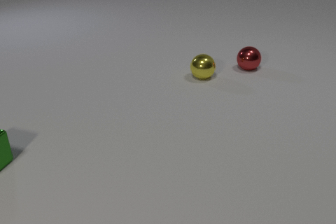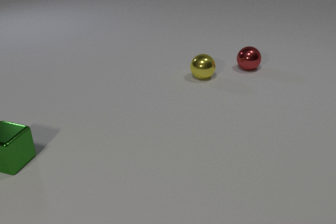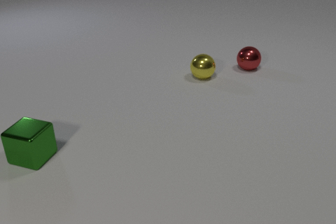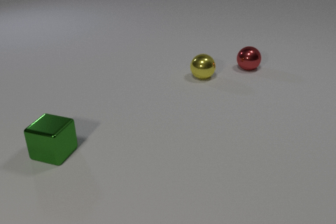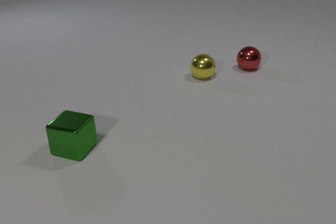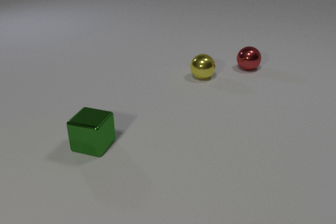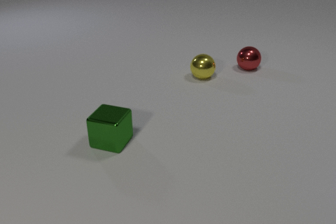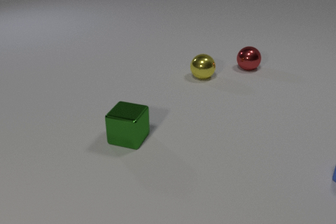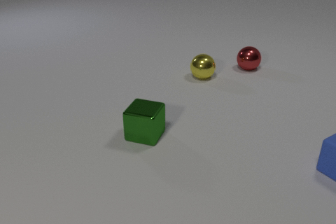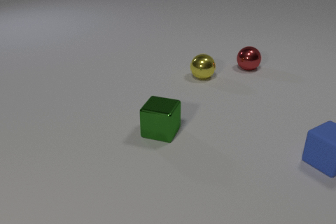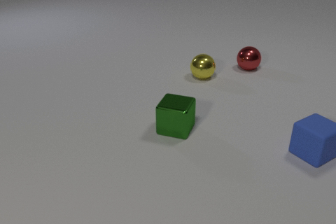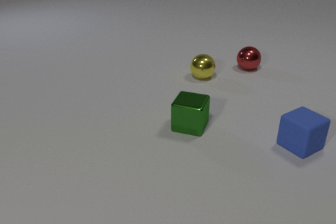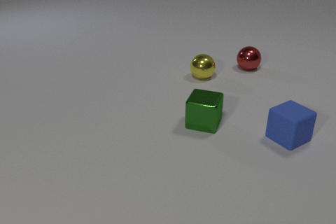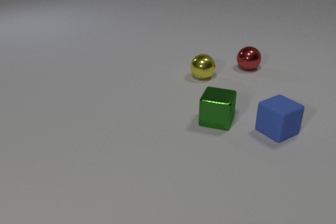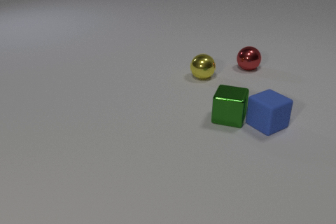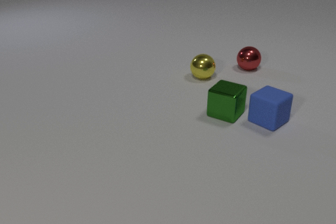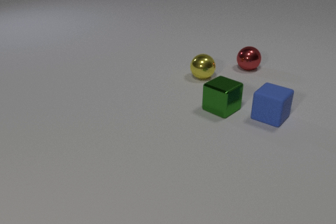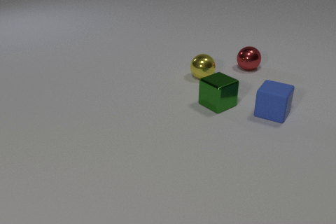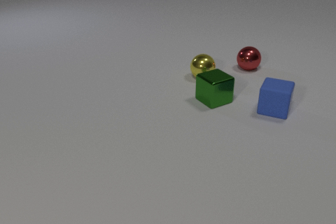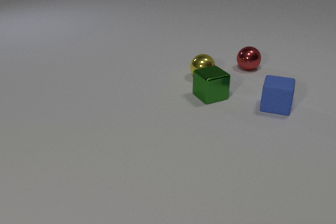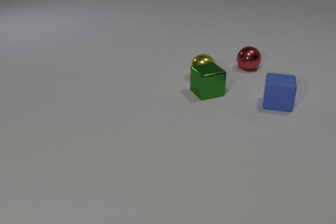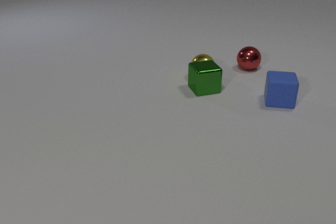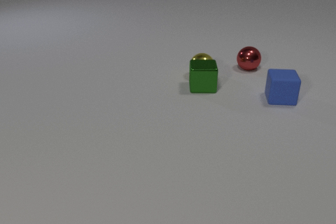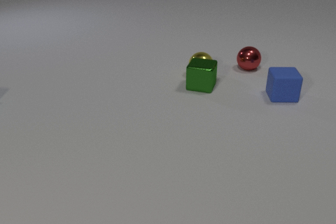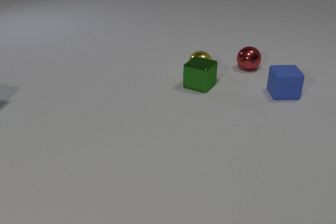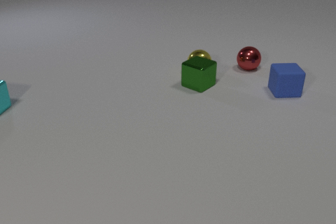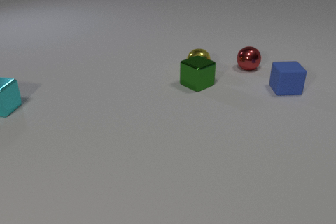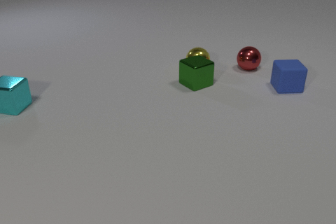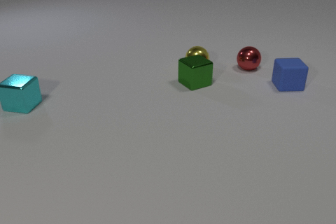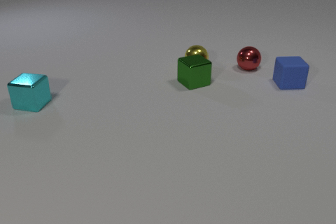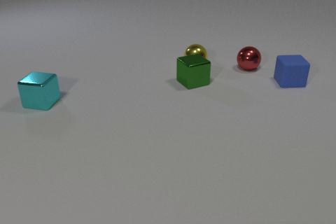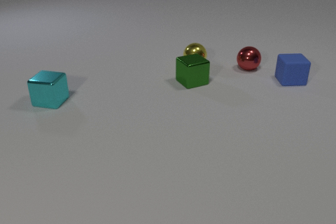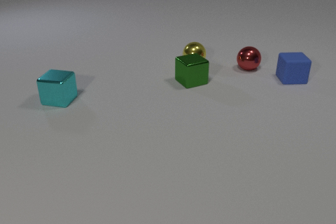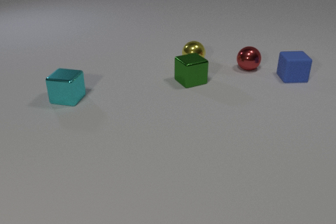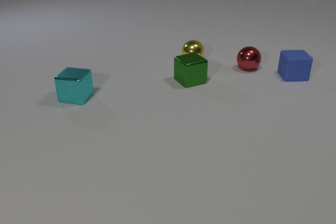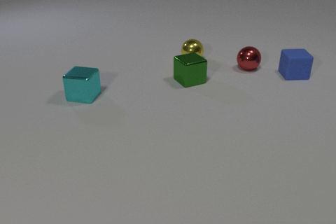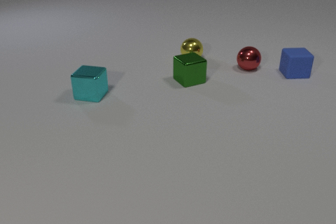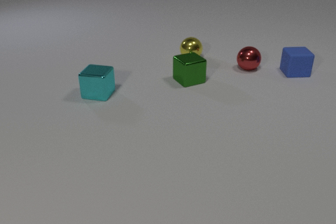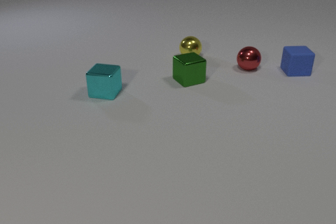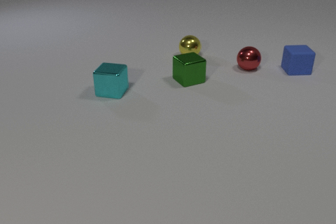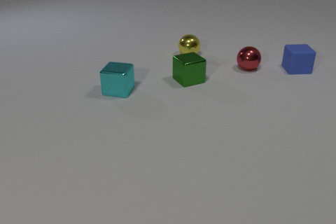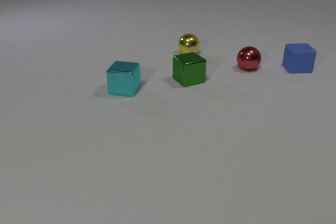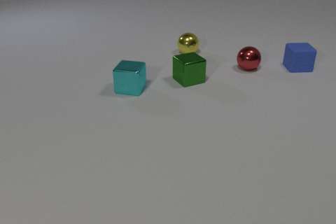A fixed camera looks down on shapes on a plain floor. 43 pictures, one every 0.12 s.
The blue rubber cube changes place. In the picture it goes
away from the camera.
The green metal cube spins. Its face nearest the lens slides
to the left.
0.00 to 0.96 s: The blue rubber cube comes in at the right edge, slides to the left and away from the camera. The green metal cube slides to the right.
0.96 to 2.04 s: The blue rubber cube slides away from the camera and to the left, spins so that its near face slides to the right, counterclockwise seen from above. The green metal cube slides to the right and away from the camera, spins so that its near face slides to the left, clockwise seen from above. The blue rubber cube and the green metal cube collide.
2.04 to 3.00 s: The blue rubber cube slides away from the camera, spins counterclockwise seen from above by about 30 degrees, its near face sliding to the right. The green metal cube slides away from the camera and to the left, spins clockwise seen from above by about 75 degrees, its near face sliding to the left. The yellow metal sphere rolls away from the camera. The cyan metal cube comes in at the left edge, slides to the right. The green metal cube and the yellow metal sphere collide.
3.00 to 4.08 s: The blue rubber cube slides away from the camera. The green metal cube slides away from the camera and to the left, spins so that its near face slides to the left, clockwise seen from above. The yellow metal sphere rolls away from the camera. The cyan metal cube slides to the right.
4.08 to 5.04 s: The blue rubber cube slides away from the camera. The yellow metal sphere rolls away from the camera. The cyan metal cube slides to the right.
How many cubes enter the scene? 2.
Are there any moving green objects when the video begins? yes.
What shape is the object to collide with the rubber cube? cube.
